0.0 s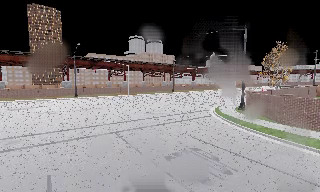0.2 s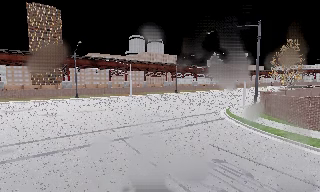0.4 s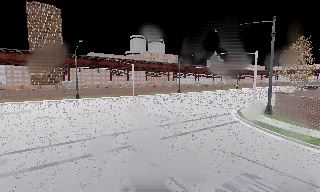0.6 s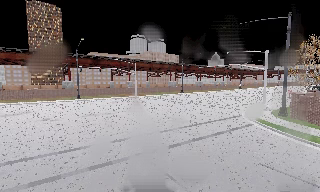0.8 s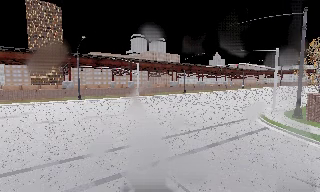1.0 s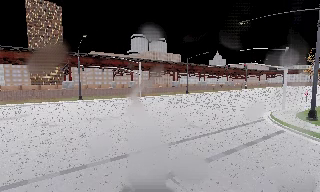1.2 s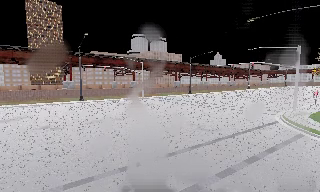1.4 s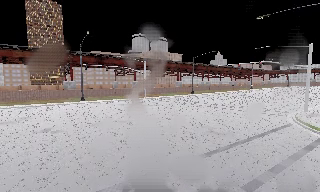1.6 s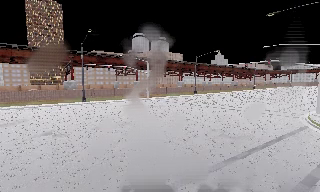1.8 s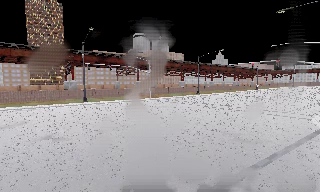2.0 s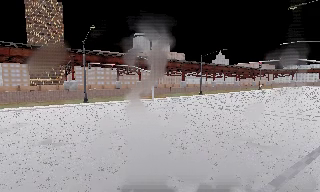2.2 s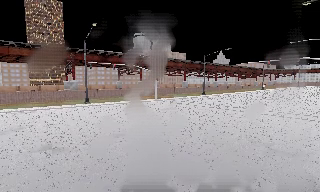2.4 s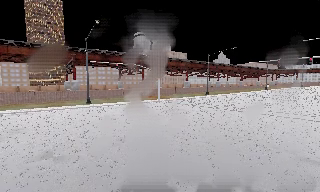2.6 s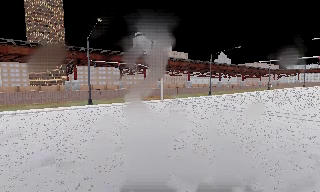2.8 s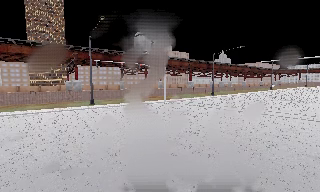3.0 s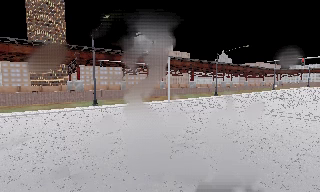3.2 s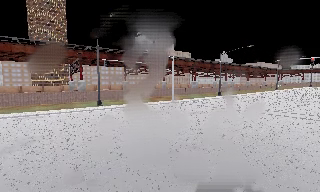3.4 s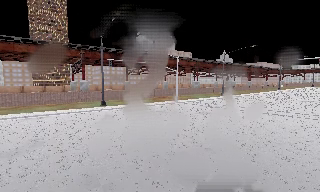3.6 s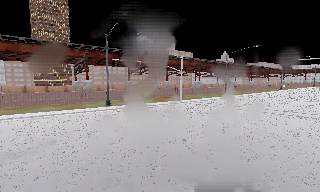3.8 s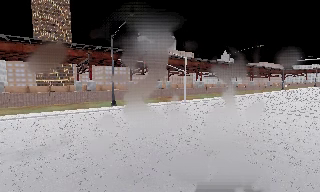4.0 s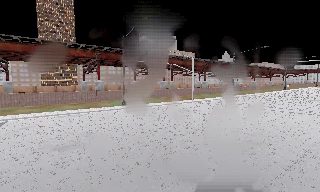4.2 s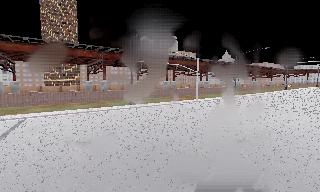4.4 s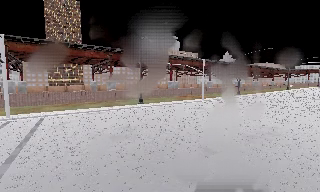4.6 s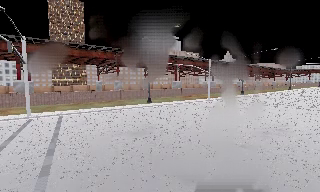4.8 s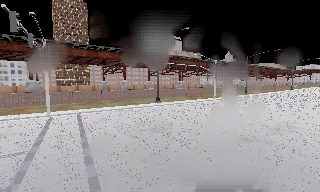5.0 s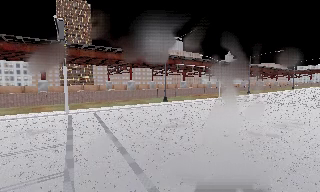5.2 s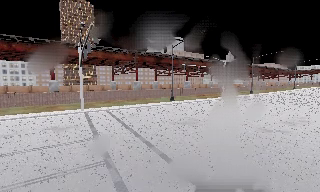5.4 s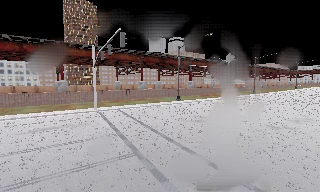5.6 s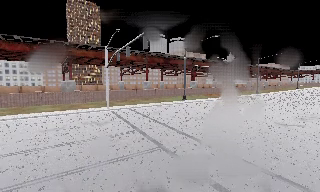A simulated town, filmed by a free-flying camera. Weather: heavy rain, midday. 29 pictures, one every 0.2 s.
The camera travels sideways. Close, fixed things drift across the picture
to the right.
0.0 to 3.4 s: The camera travels forward and to its left, about 17 m, so what stands in front looms larger.
3.4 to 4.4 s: The camera travels to its left and backward, about 6 m, so close, fixed things drift to the right. It gains speed.
4.4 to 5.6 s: The camera travels to its left and backward, about 10 m, so close, fixed things drift to the right.
The film runs backward here.
